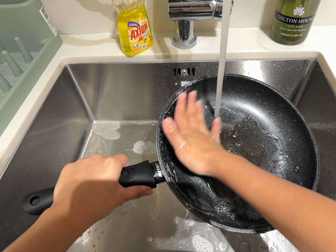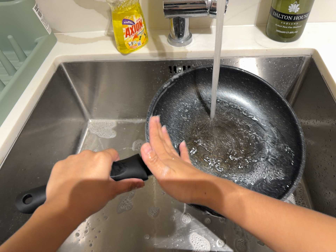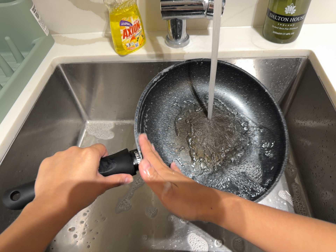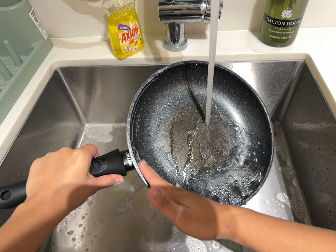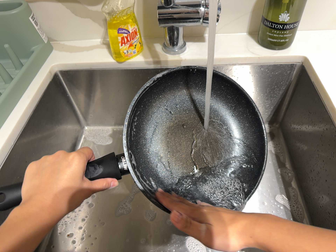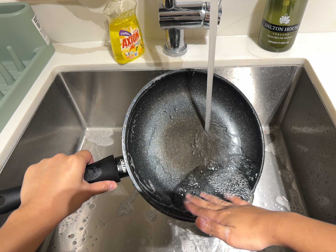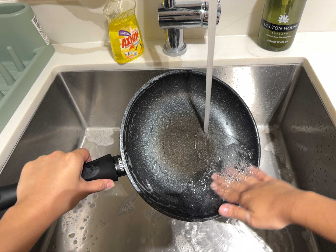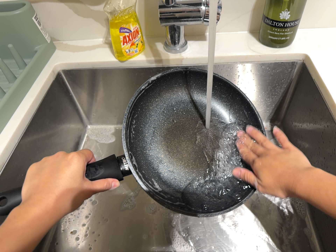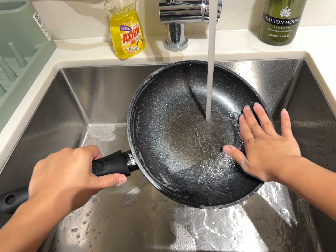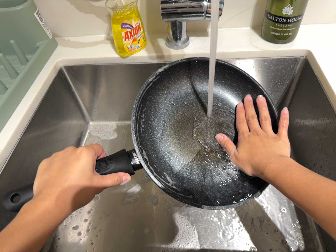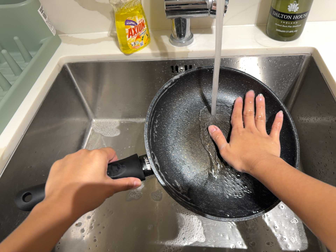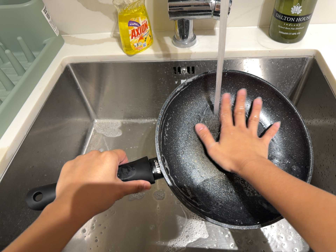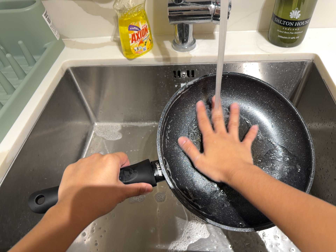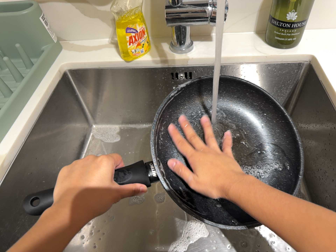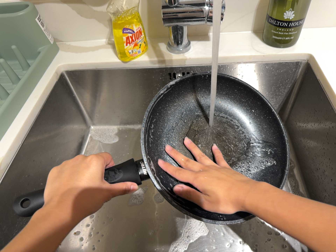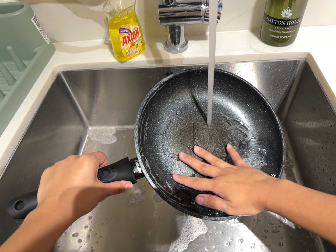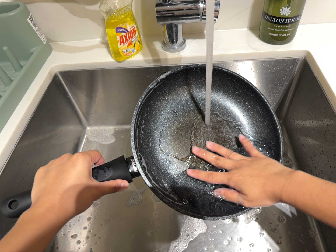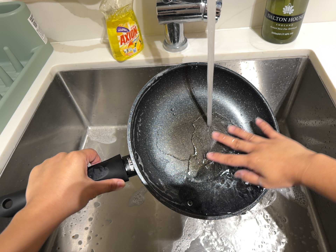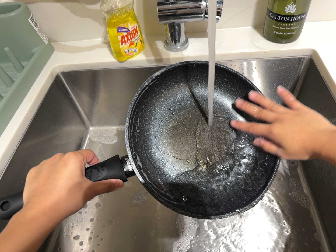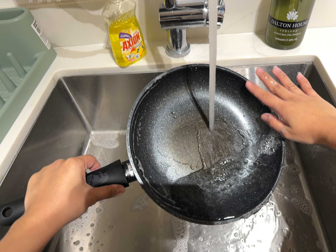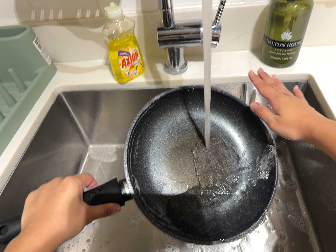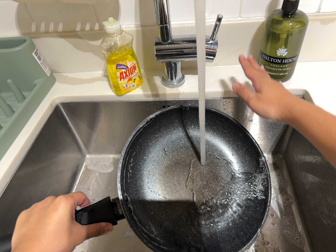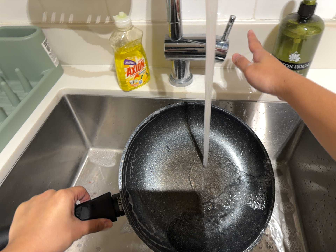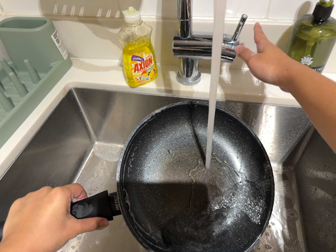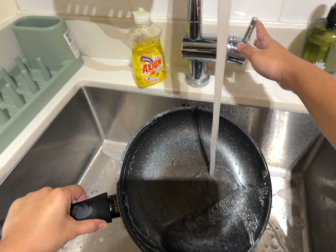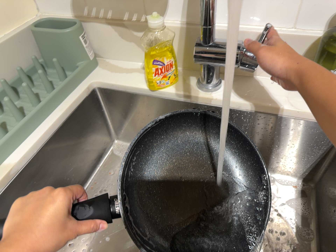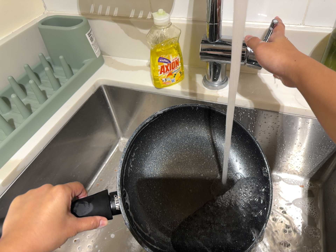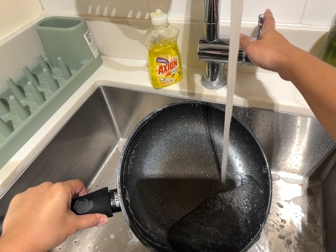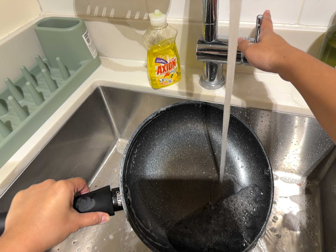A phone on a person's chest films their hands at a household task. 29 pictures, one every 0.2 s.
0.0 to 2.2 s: The camera keeps its place and its aim.
2.2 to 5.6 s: The camera pans to its left by about 10 degrees. It travels to its right and toward the top of its view, about 9 cm. It rolls about its line of sight by about 10 degrees, and the scene rotates clockwise.
The film runs forward here.
